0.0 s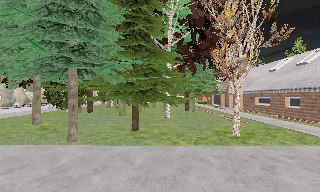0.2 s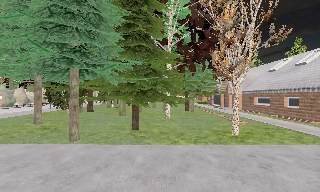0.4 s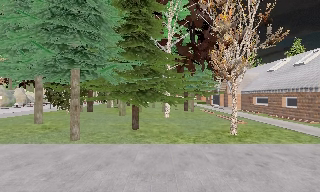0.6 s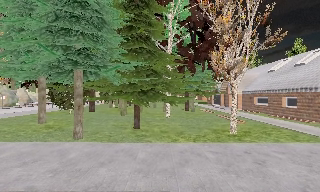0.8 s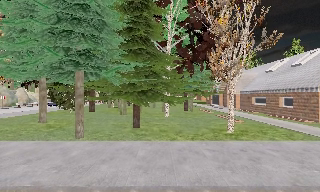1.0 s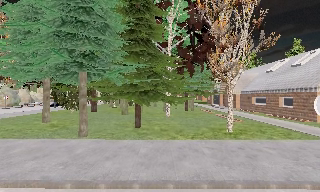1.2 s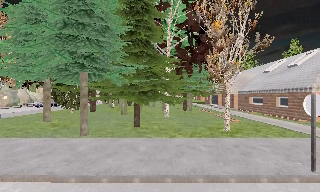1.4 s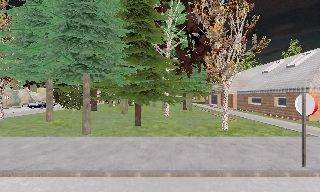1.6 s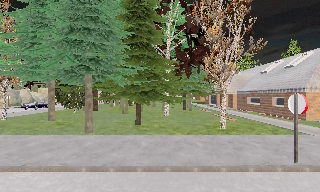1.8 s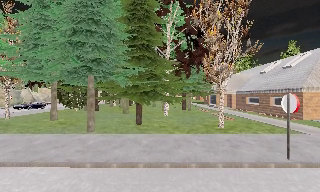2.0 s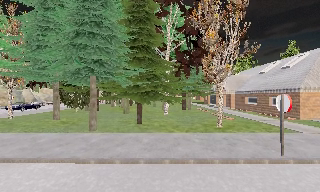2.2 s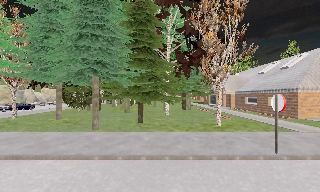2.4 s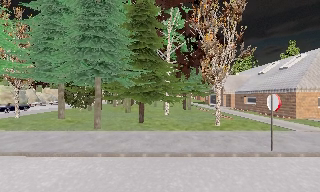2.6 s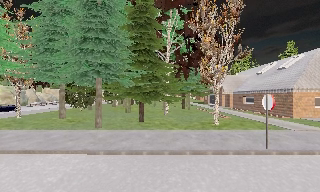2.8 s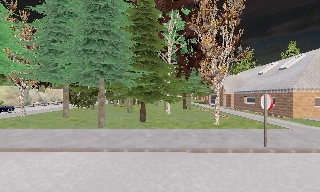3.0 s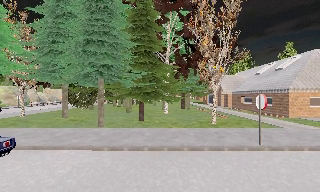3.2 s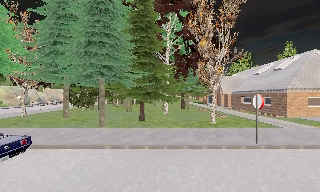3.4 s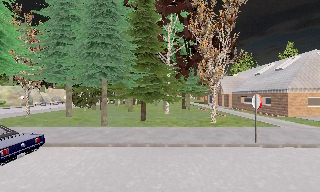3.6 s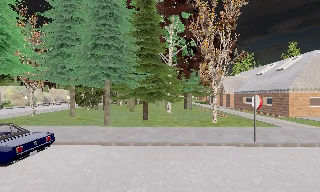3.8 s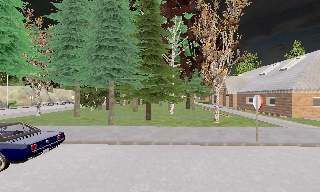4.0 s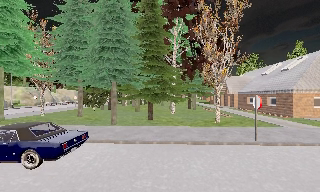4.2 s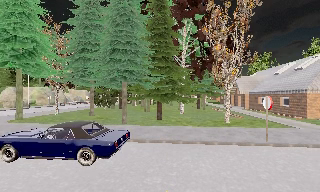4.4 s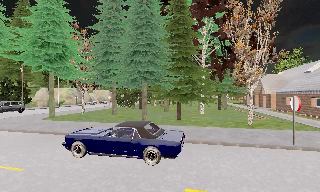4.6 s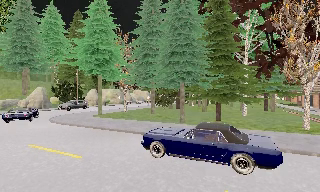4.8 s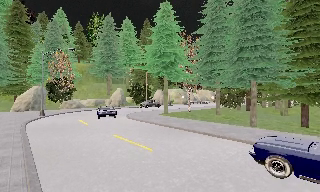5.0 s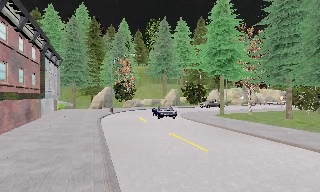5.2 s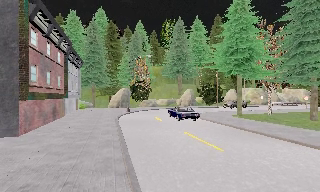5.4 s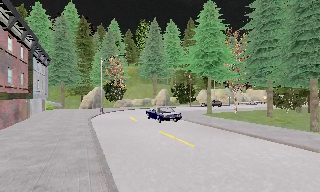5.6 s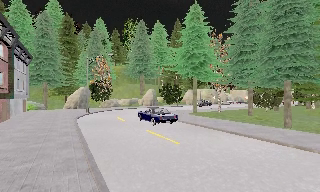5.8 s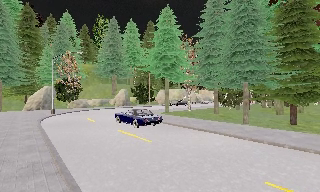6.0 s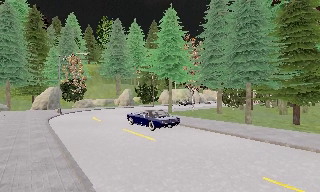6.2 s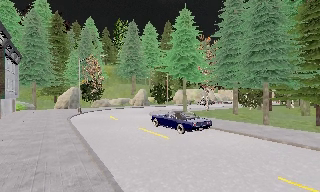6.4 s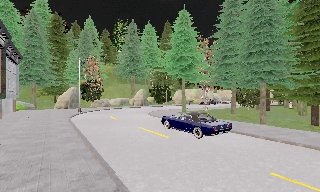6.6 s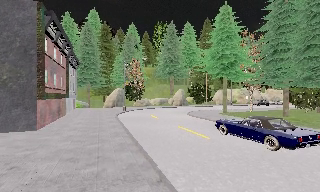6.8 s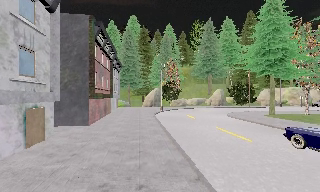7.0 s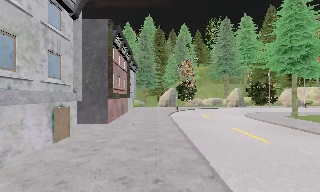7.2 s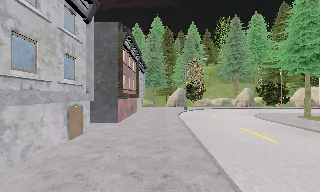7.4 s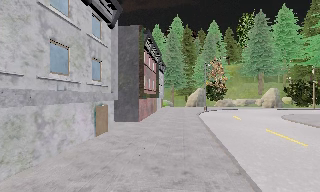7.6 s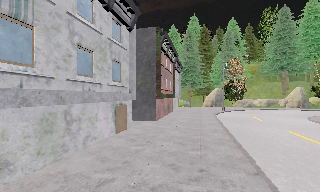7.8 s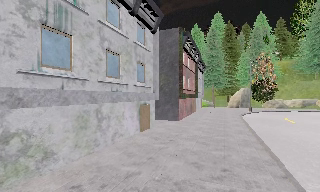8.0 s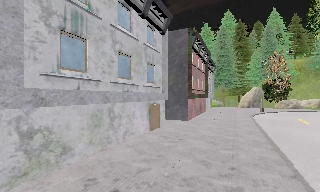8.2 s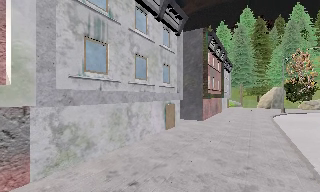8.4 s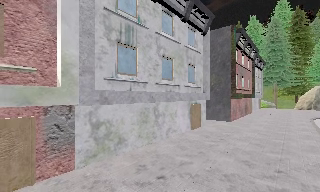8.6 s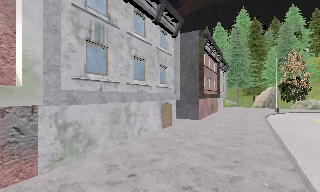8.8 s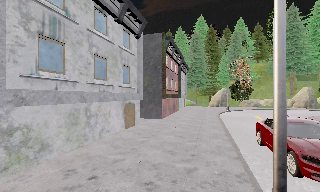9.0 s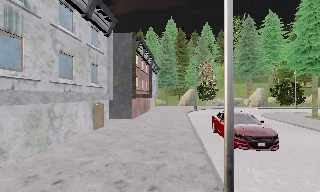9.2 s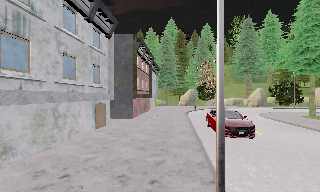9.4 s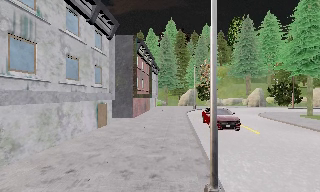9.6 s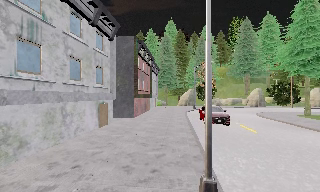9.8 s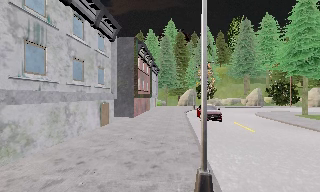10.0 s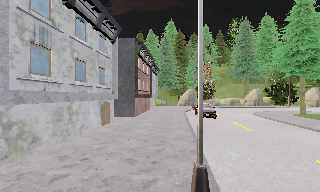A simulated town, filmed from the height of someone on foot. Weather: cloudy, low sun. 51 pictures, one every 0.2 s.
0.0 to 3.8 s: The camera travels backward, about 4.5 m, so what stands in front gets smaller.
3.8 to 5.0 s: The scene slides to the right, as the camera pans about 65 degrees to its left. It travels backward, about 1 m.
5.0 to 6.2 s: The scene slides to the left, as the camera pans about 10 degrees to its right. It travels backward, about 1.5 m, so what stands in front gets smaller.
6.2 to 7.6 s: The camera pans to its left, which is counterclockwise from overhead, by about 50 degrees. It travels backward, about 2 m.
7.6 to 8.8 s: The camera travels backward, about 1.5 m, so what stands in front gets smaller.
8.8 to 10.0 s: The scene slides to the left, as the camera pans about 10 degrees to its right. It travels backward, about 1.5 m, so what stands in front gets smaller.
The film runs backward here.
